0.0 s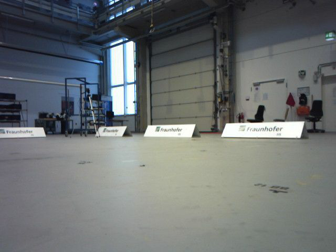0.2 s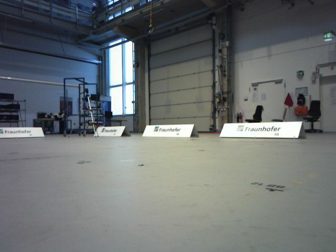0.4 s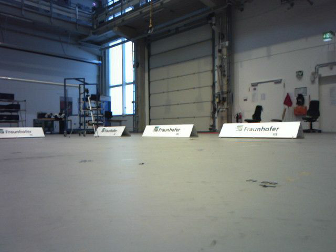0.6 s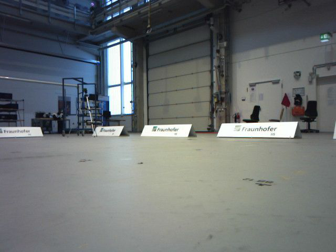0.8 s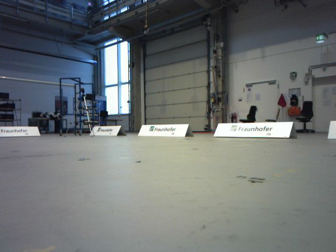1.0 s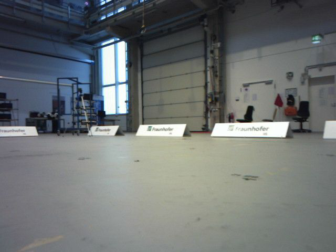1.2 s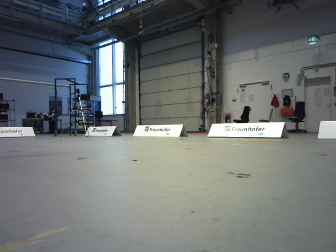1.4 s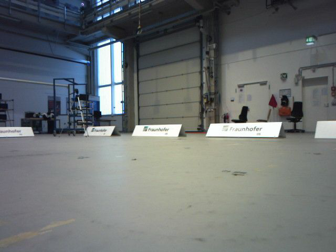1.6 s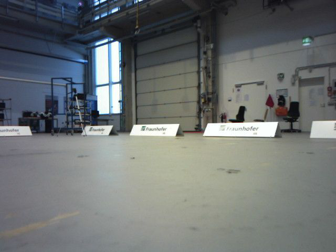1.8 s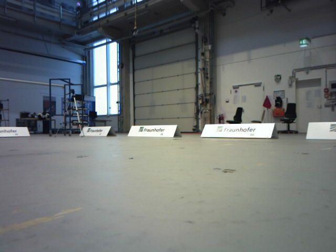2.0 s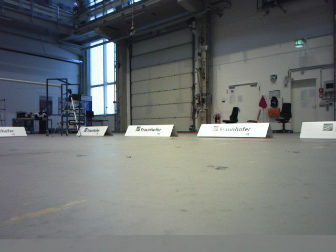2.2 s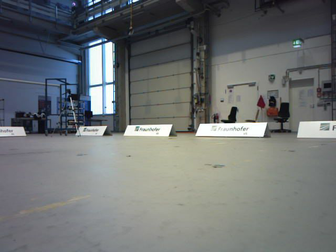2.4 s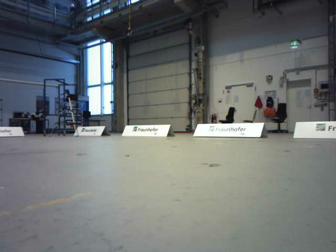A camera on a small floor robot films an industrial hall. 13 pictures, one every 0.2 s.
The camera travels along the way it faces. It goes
backward.
0.0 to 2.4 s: The camera travels backward, about 0.5 m, so what stands in front gets smaller.
The film runs backward here.
